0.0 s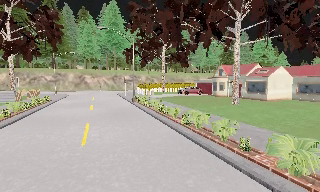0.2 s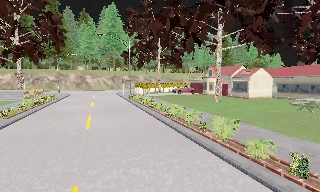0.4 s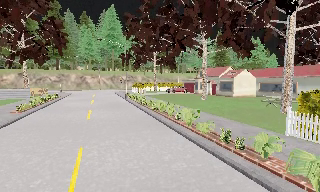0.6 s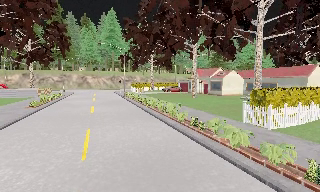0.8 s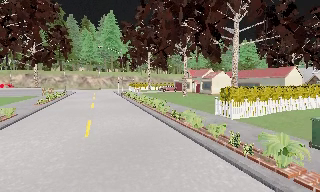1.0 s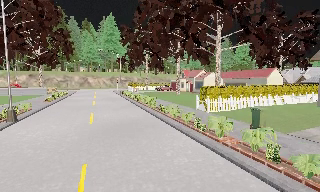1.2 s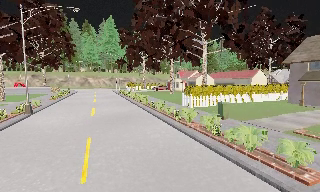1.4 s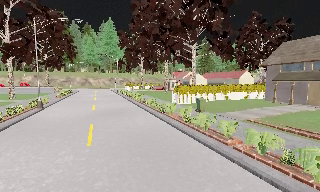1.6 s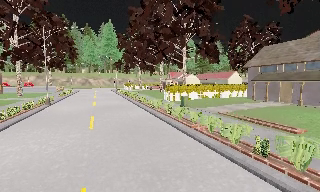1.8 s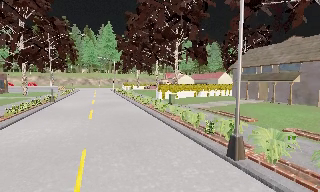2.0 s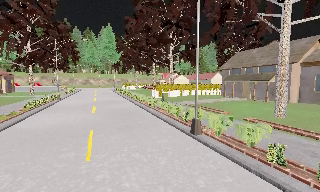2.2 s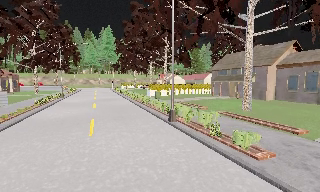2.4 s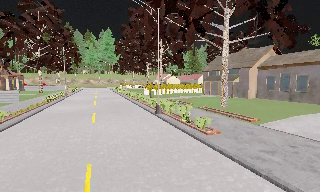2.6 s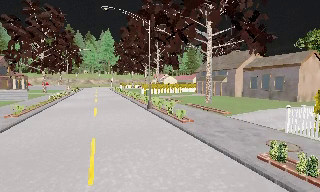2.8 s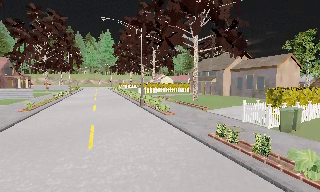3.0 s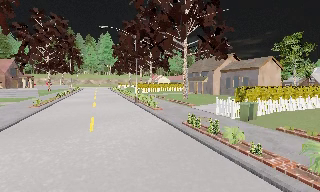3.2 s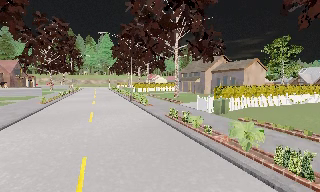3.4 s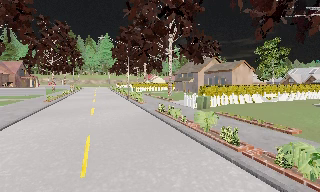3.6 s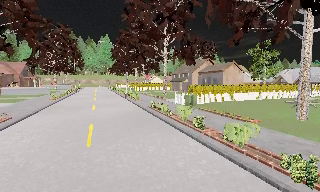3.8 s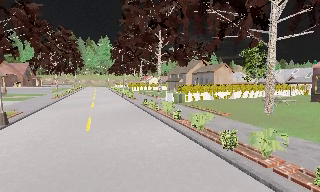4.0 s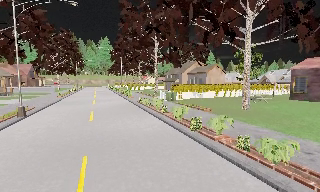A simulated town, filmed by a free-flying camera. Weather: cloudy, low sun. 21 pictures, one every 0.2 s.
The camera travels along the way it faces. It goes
backward.
0.0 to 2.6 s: The camera travels backward, about 30 m, so what stands in front gets smaller.
2.6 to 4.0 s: The camera travels backward and to its right, about 15 m, so what stands in front gets smaller.
The film runs backward here.
